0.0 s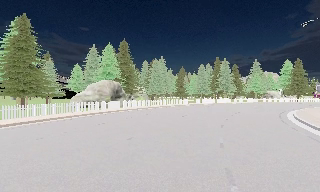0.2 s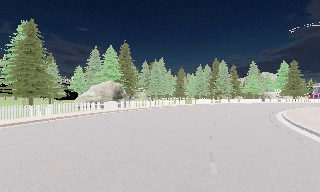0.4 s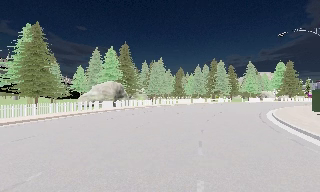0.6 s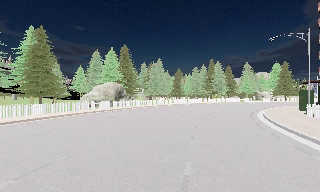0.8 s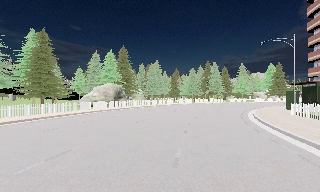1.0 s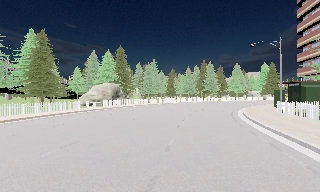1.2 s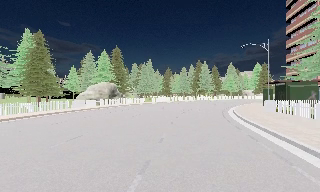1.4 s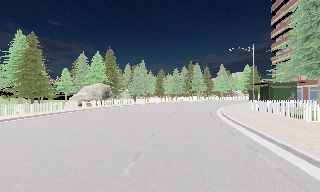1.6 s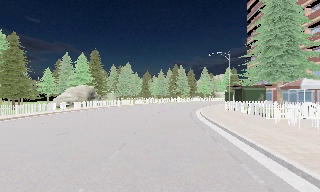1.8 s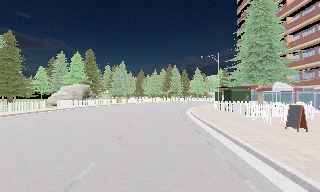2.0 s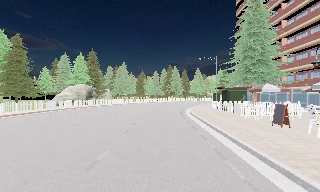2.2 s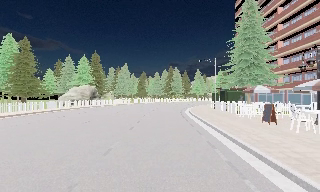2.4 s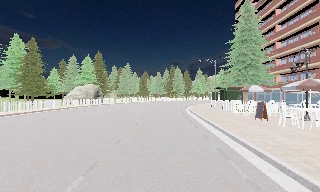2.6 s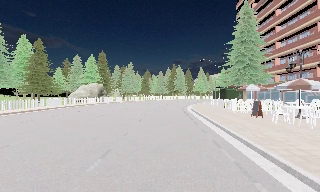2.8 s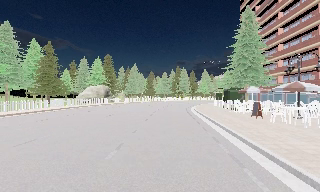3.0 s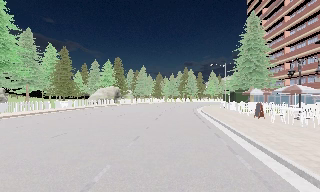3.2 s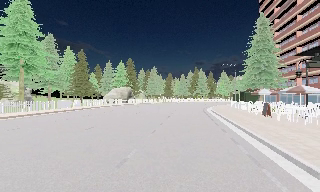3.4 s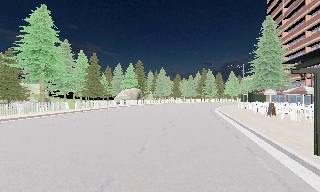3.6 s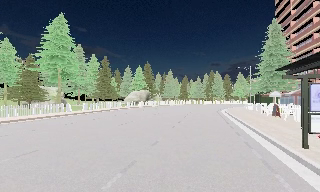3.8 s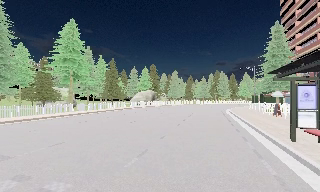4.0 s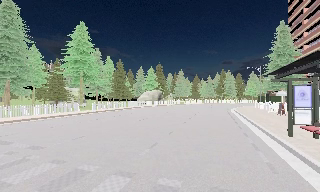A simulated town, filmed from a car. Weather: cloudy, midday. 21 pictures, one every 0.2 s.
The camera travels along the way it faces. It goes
backward.
0.0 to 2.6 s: The camera swings to its right by about 10 degrees, and the scene slides to the left. It travels backward, about 13 m, so what stands in front gets smaller.
2.6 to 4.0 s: The camera swings to its left by about 15 degrees, and the scene slides to the right. It travels backward, about 7 m, so what stands in front gets smaller.
The film runs backward here.
